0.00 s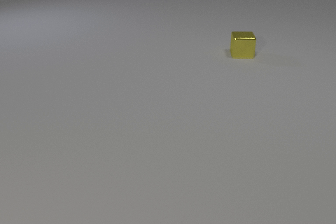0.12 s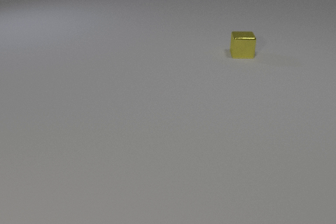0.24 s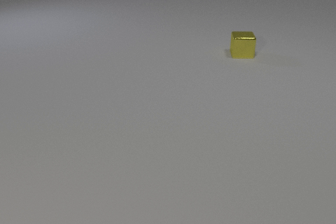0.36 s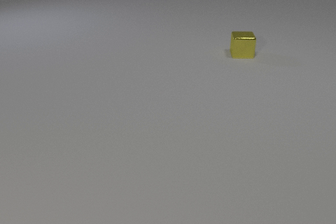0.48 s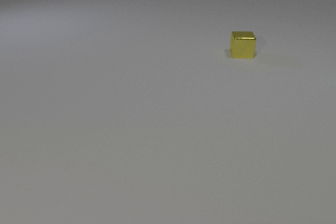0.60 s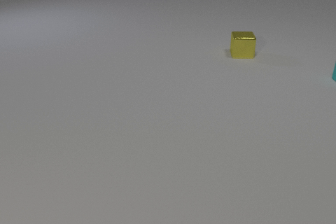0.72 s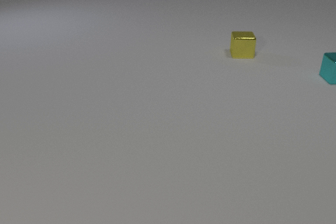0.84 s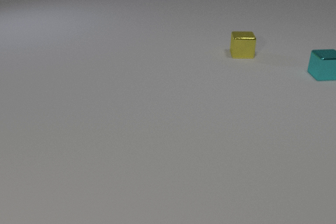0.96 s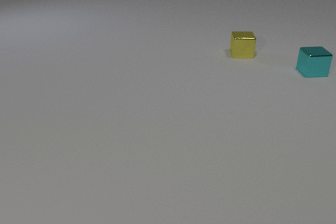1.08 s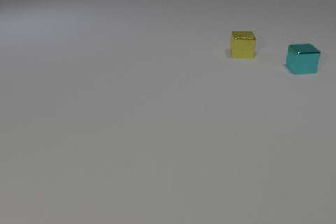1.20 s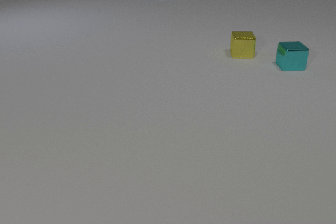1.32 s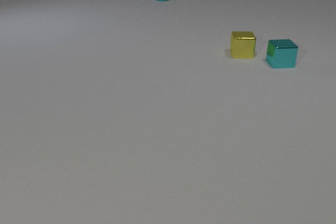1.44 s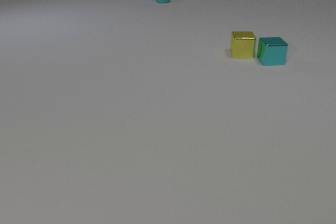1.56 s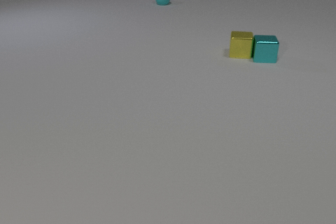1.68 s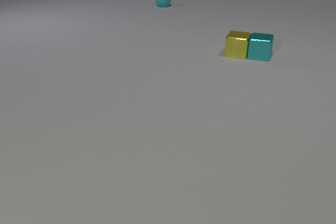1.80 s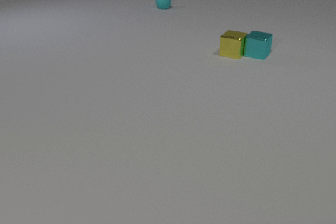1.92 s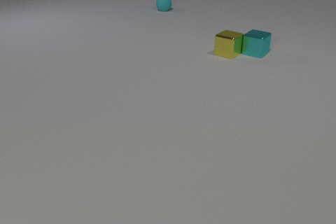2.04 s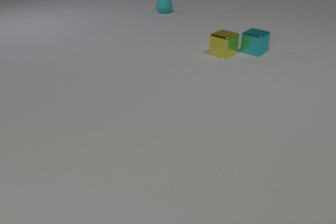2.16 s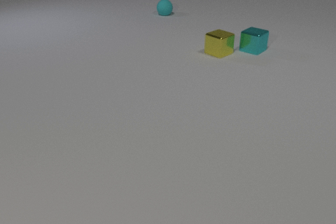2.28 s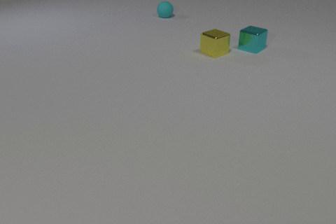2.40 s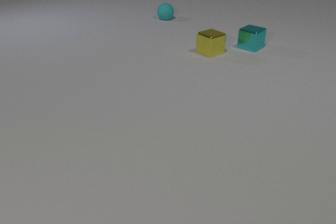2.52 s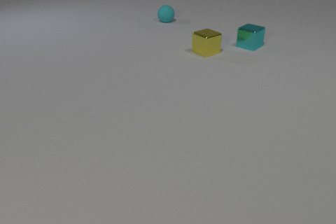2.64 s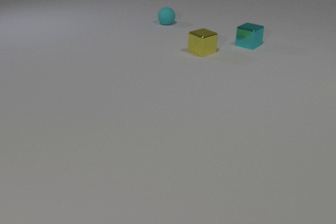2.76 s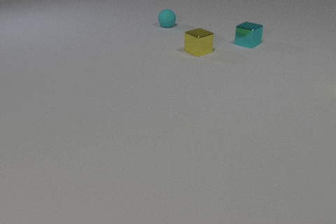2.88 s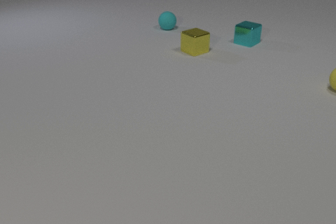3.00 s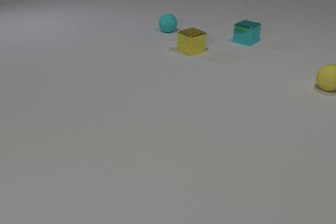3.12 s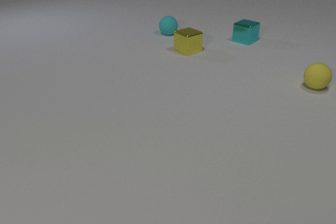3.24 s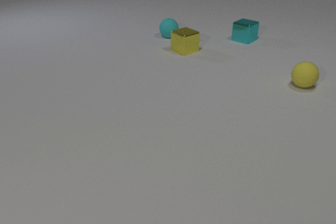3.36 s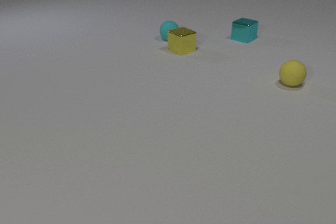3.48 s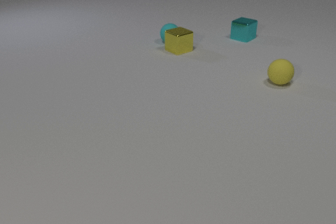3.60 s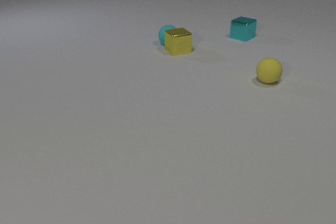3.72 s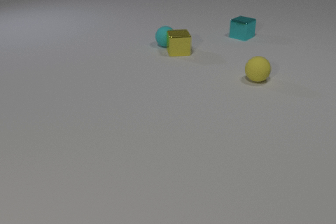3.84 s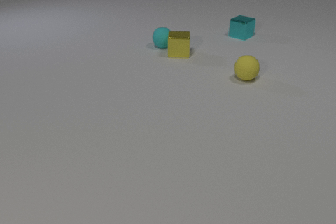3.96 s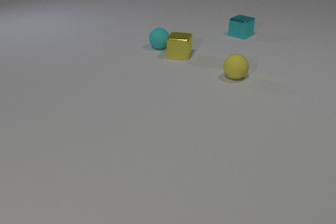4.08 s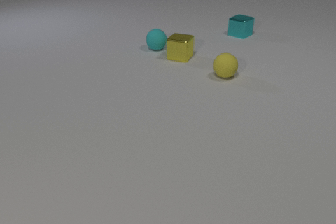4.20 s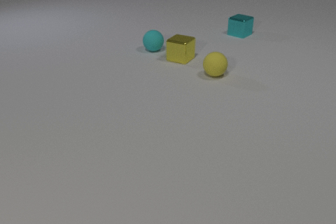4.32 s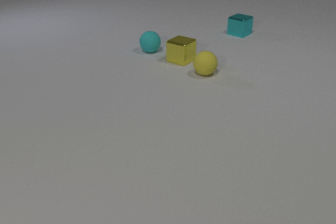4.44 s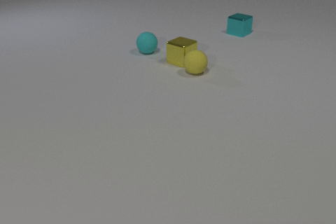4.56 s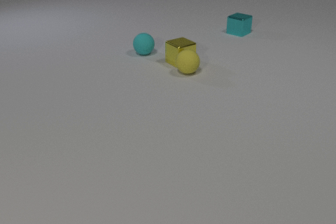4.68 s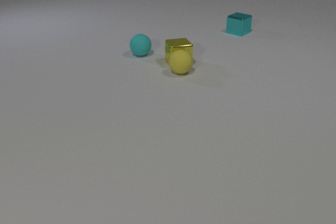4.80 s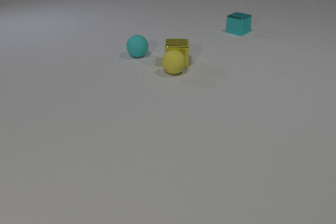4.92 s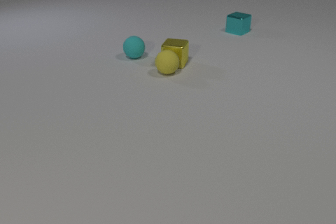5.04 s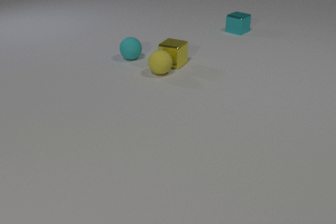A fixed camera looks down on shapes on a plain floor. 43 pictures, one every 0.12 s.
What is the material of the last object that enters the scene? rubber.
How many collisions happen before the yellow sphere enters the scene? 1.
How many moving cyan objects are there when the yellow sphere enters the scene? 2.
0.00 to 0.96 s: The cyan metal cube comes in at the right edge, slides to the left.
0.96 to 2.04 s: The cyan metal cube slides to the left and away from the camera, spins so that its near face slides to the left, clockwise seen from above. The yellow metal cube slides to the left, spins so that its near face slides to the left, clockwise seen from above. The cyan rubber sphere comes in at the top edge, rolls toward the camera. The cyan metal cube and the yellow metal cube collide.
2.04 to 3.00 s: The cyan metal cube slides away from the camera. The yellow metal cube slides to the left. The cyan rubber sphere rolls toward the camera. The yellow rubber sphere comes in at the right edge, rolls to the left.
3.00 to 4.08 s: The cyan metal cube slides away from the camera. The yellow metal cube slides toward the camera and to the left, spins so that its near face slides to the left, clockwise seen from above. The cyan rubber sphere rolls toward the camera. The yellow rubber sphere rolls to the left. The yellow metal cube and the cyan rubber sphere collide.
4.08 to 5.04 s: The cyan metal cube slides away from the camera. The yellow metal cube slides toward the camera and to the left, spins so that its near face slides to the left, clockwise seen from above. The cyan rubber sphere rolls to the left and toward the camera. The yellow rubber sphere rolls to the left. The yellow metal cube and the yellow rubber sphere collide.
